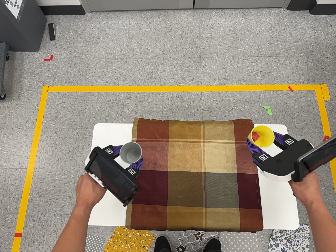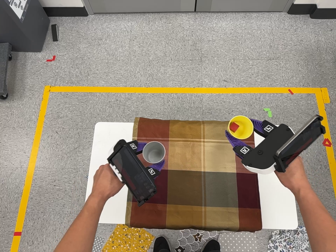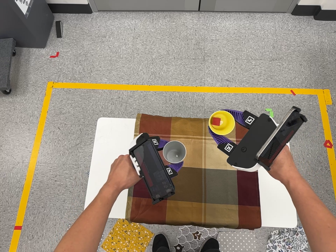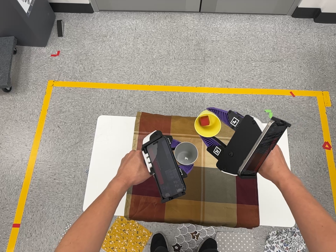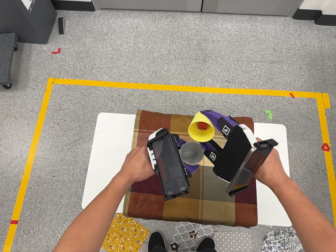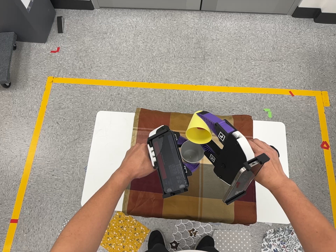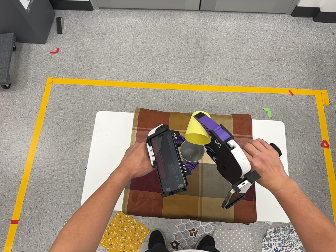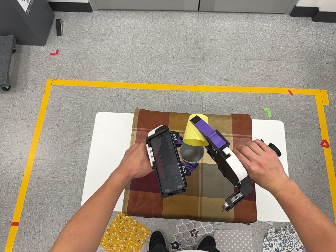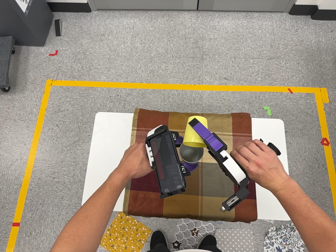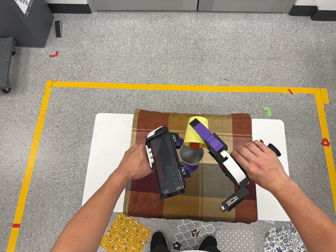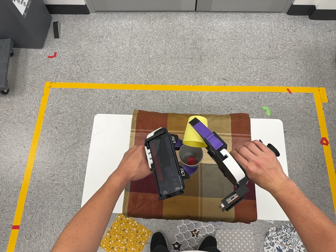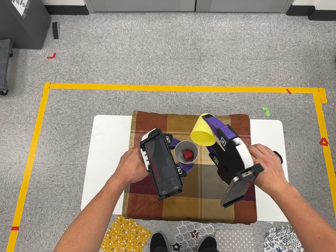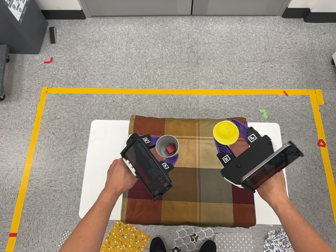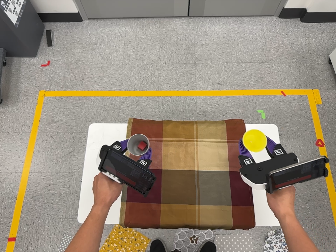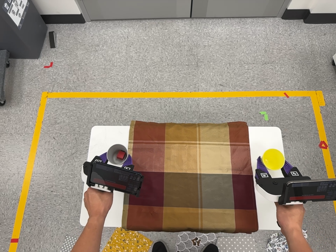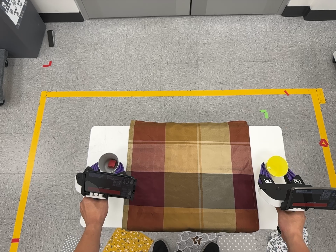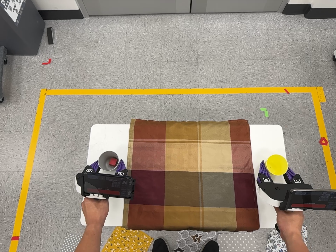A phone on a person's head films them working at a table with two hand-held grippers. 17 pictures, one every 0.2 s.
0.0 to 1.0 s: The camera travels toward the bottom of its view, about 6 cm, so close, fixed things drift upward.
1.0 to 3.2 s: The camera shifts only a little, or ends up much as it began.
The film runs forward here.
